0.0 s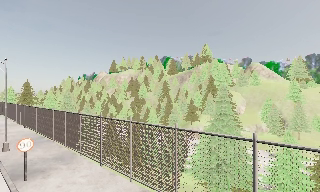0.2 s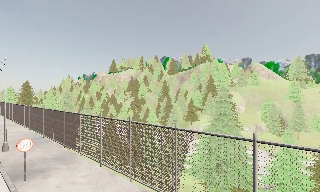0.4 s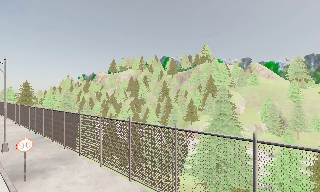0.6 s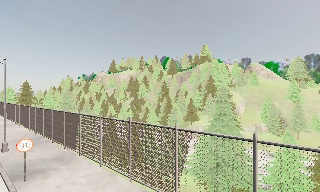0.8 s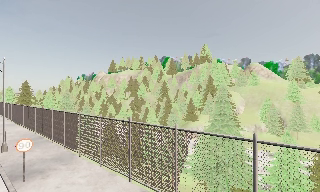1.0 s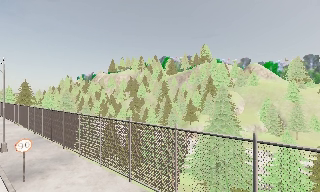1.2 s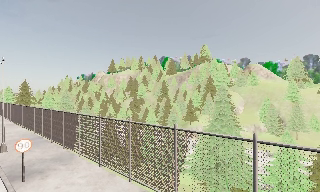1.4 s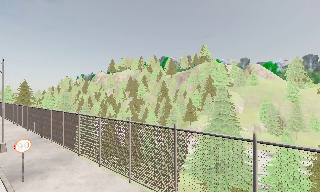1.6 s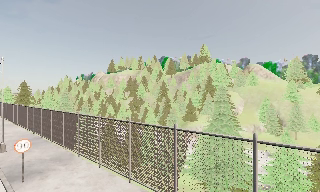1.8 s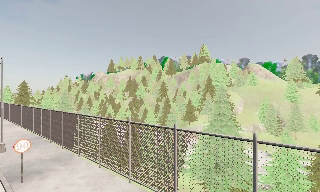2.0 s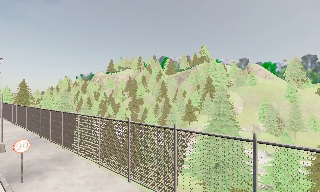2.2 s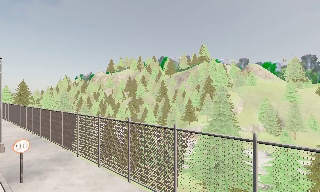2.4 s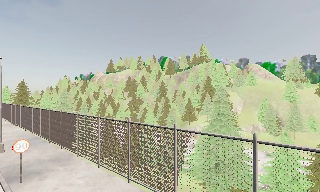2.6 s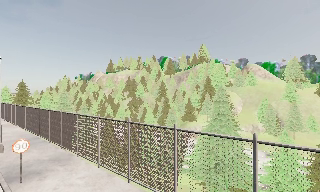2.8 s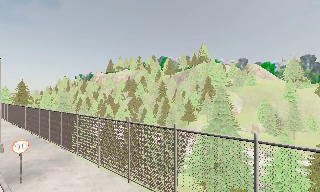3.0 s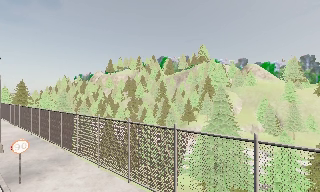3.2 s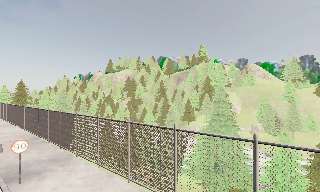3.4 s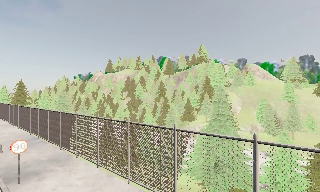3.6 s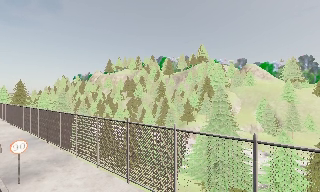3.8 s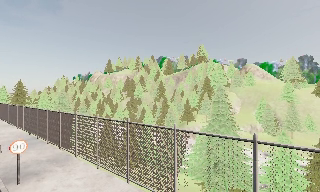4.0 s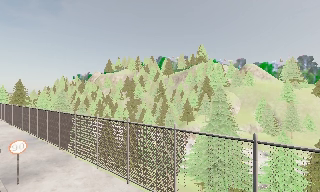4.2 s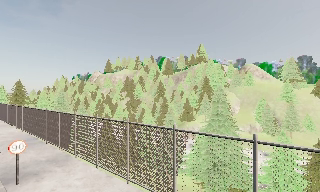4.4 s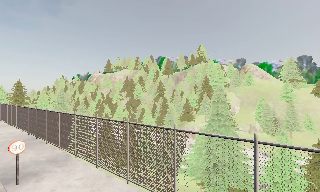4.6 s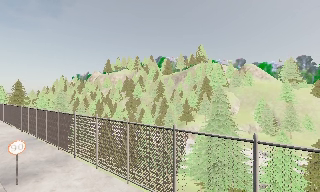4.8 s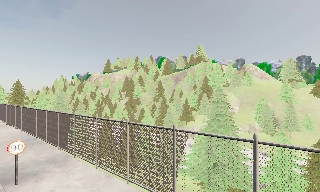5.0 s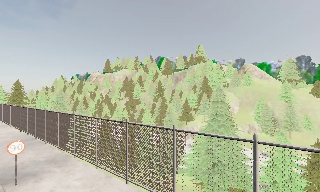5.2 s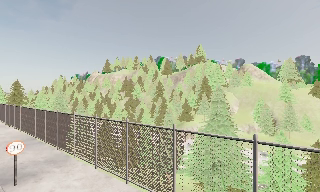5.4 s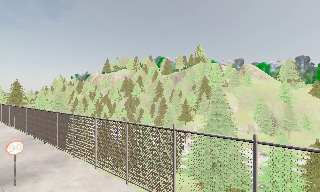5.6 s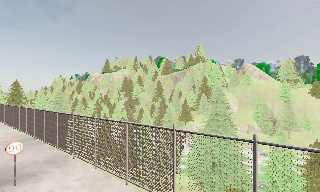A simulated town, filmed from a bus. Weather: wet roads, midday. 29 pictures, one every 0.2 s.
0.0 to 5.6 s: The camera shifts only a little, or ends up much as it began.
The film runs forward here.
